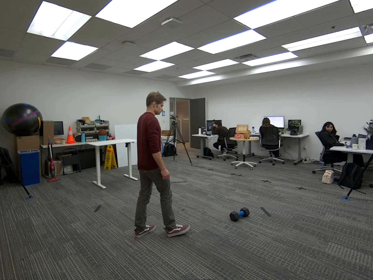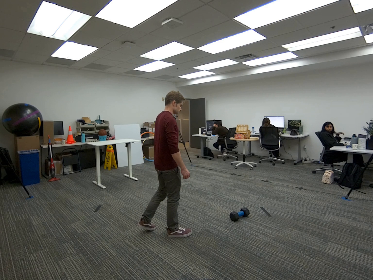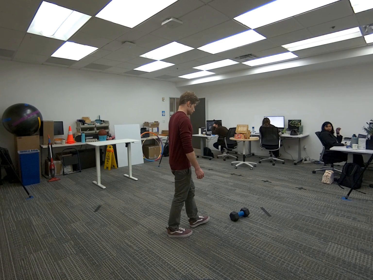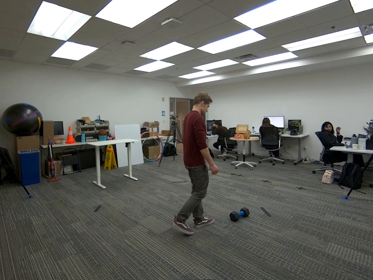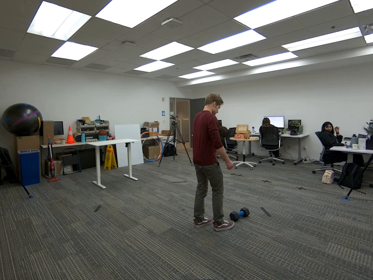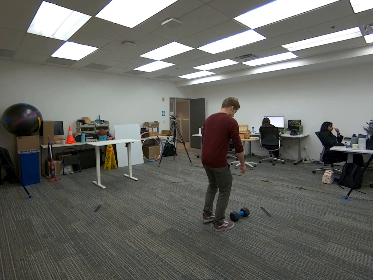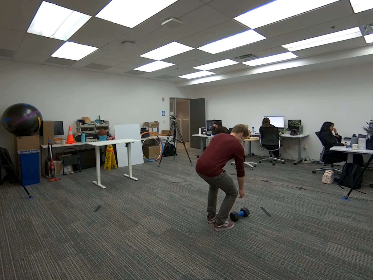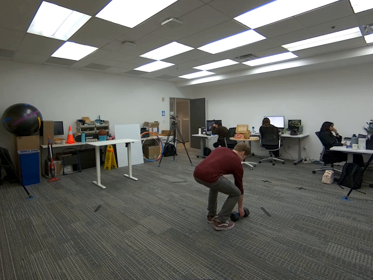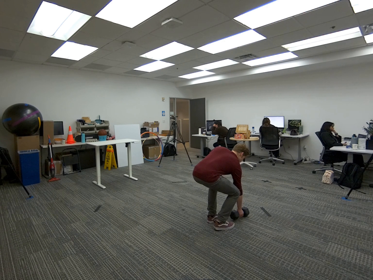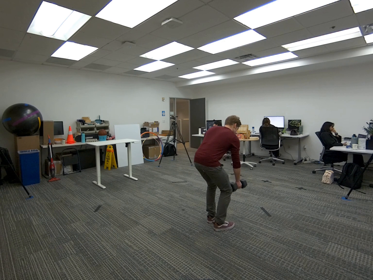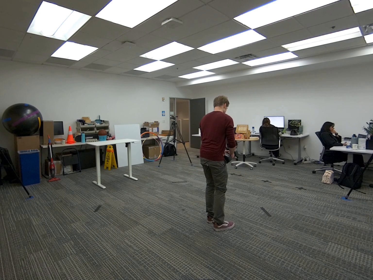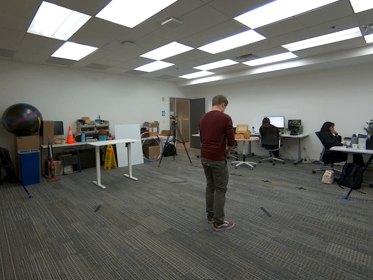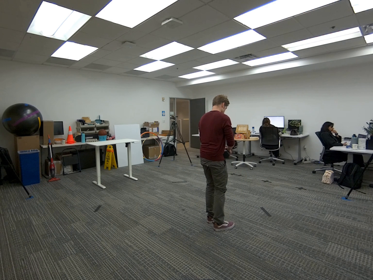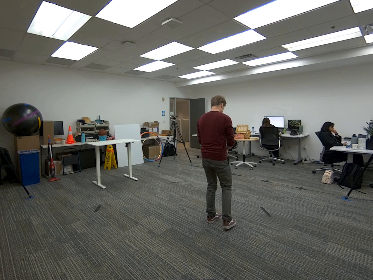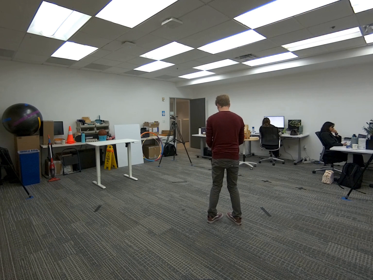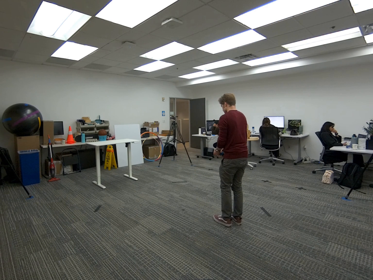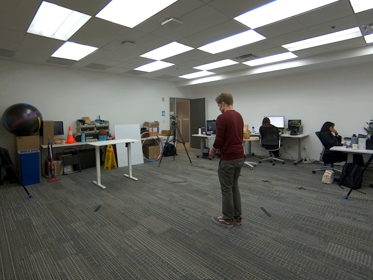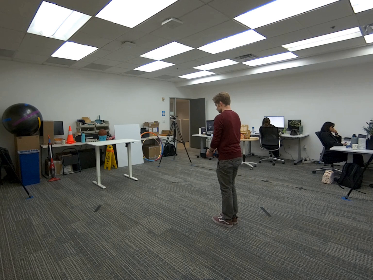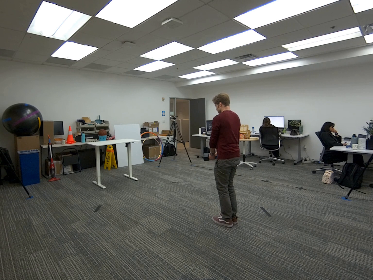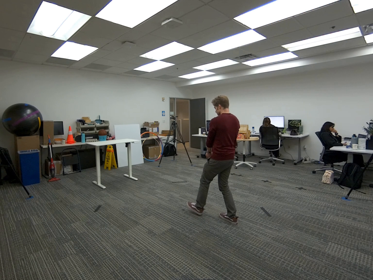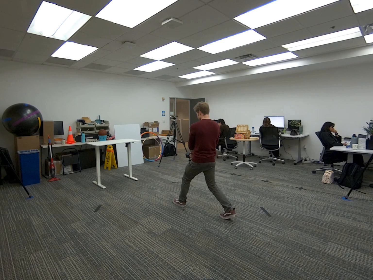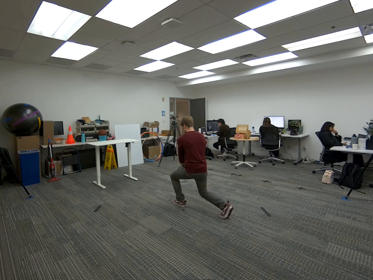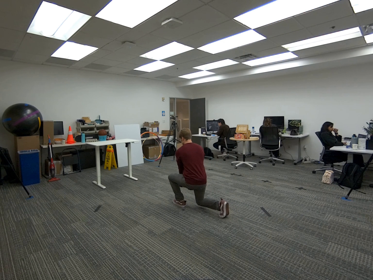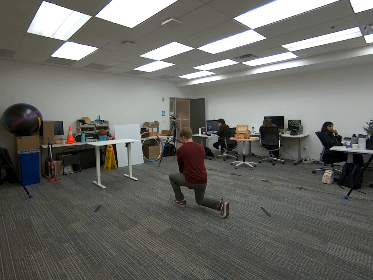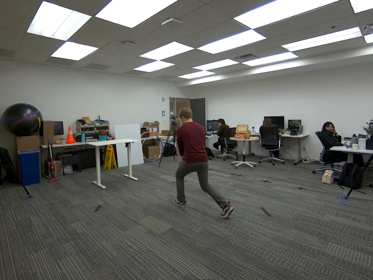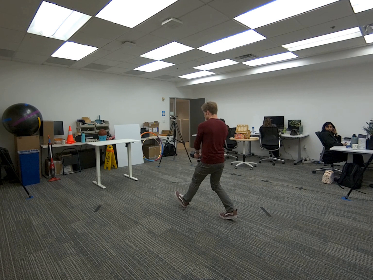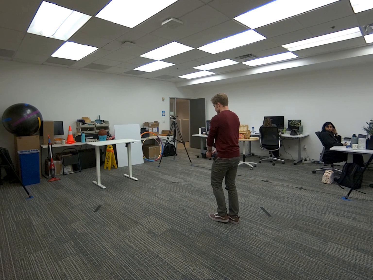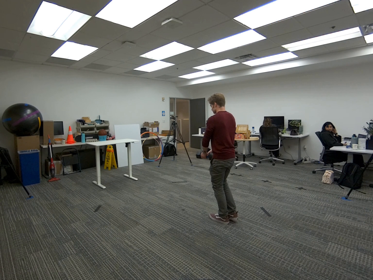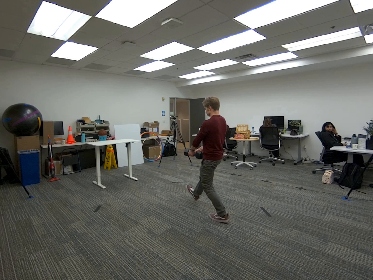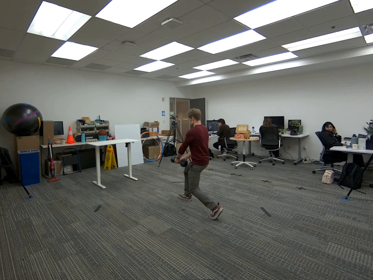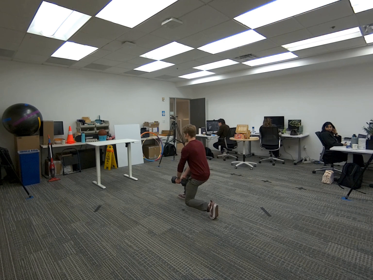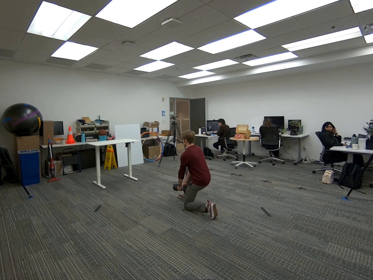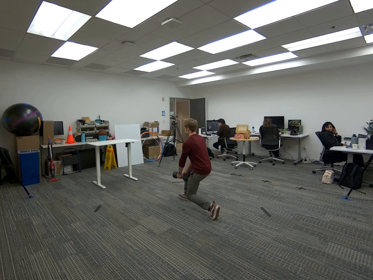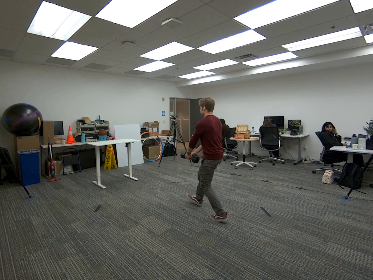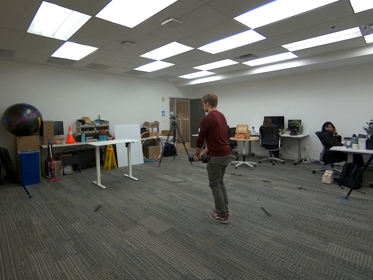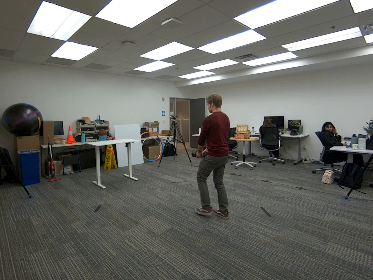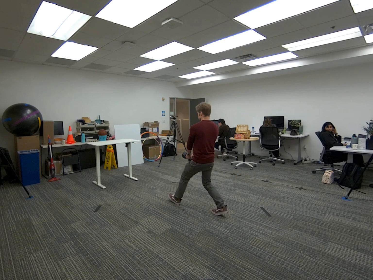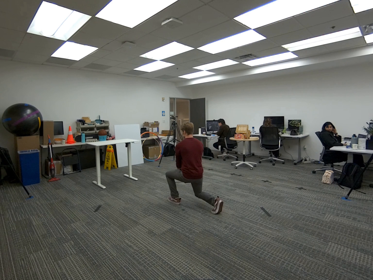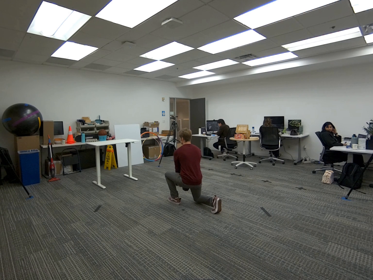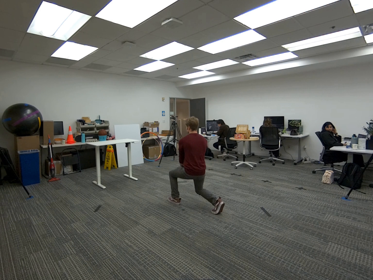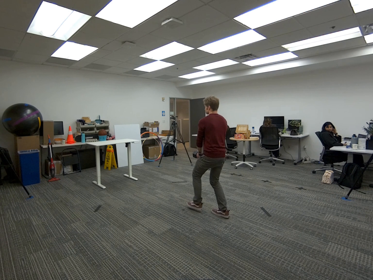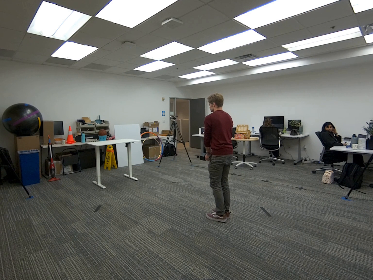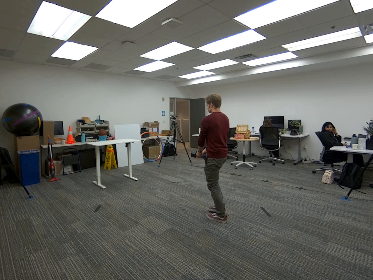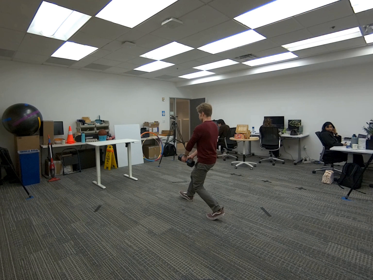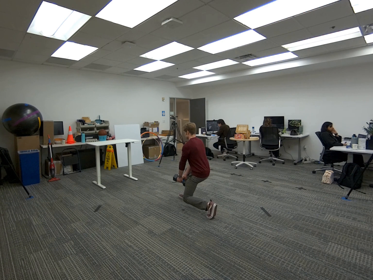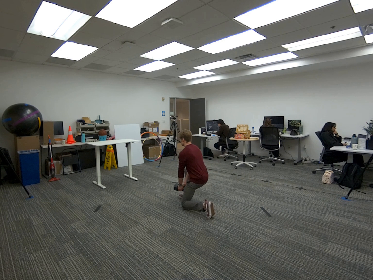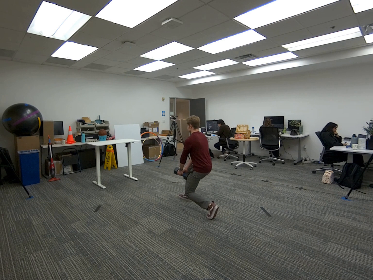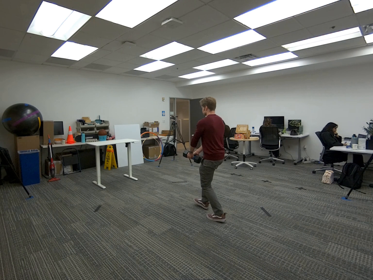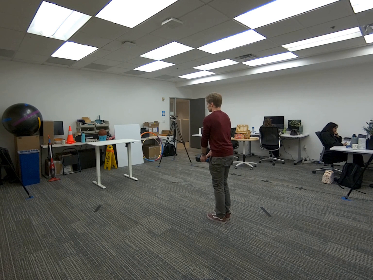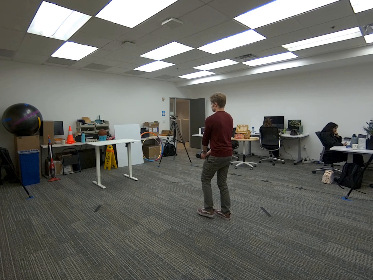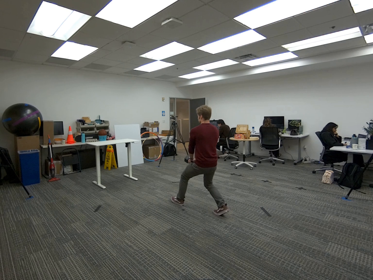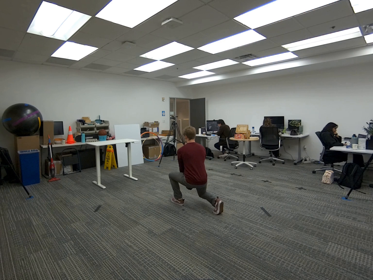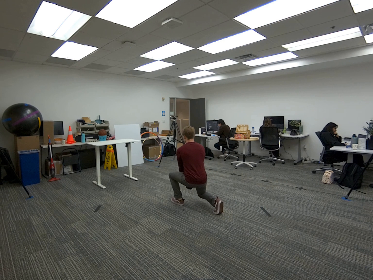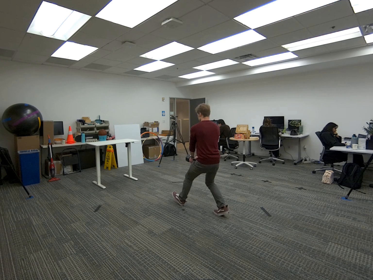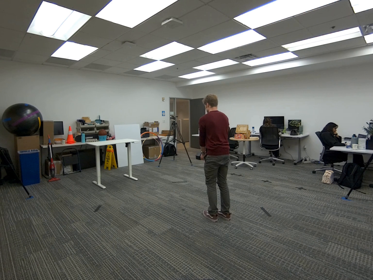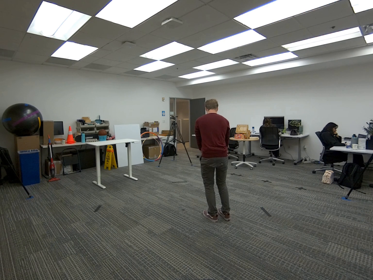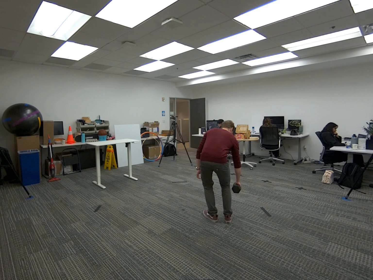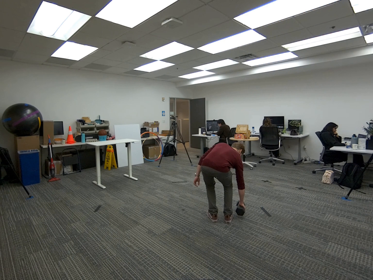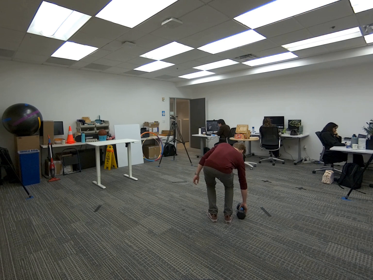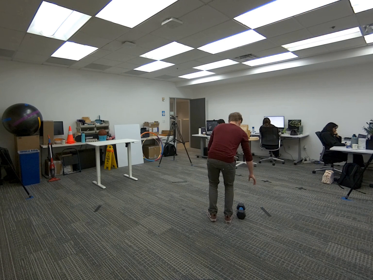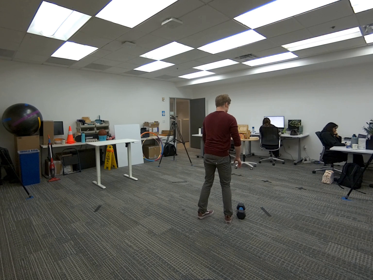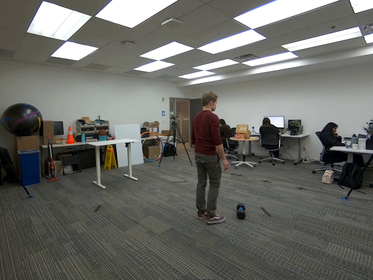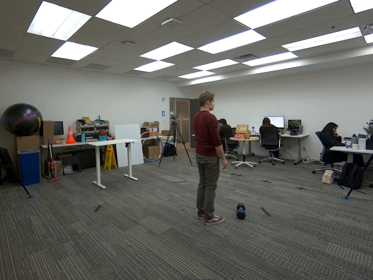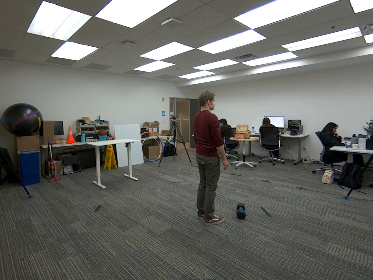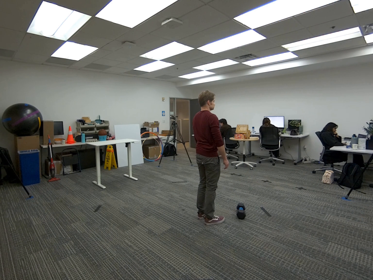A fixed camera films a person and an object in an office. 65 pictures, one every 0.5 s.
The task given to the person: Walk to the dumbbell, grasp it with both hands, and perform alternating lunges while holding it. Continue until finished, then place the dumbbell on the ground.
